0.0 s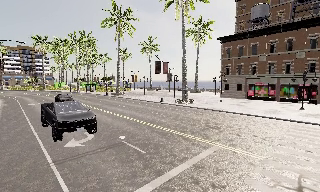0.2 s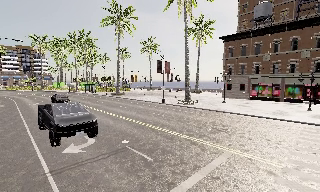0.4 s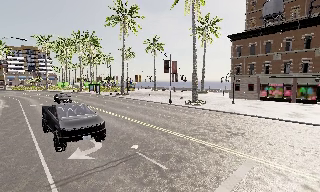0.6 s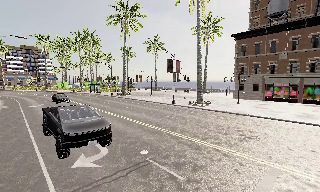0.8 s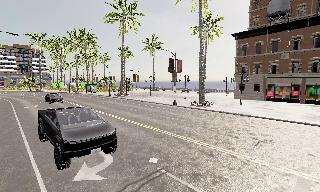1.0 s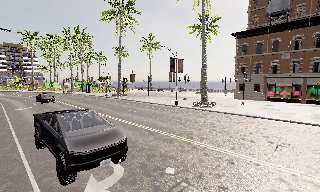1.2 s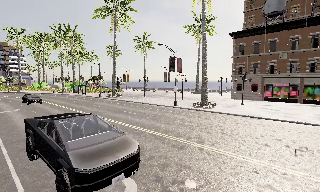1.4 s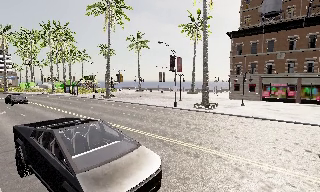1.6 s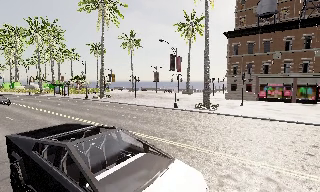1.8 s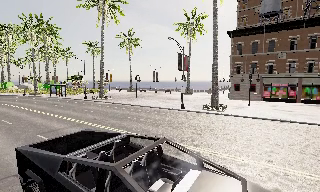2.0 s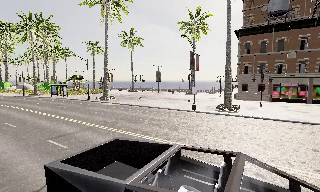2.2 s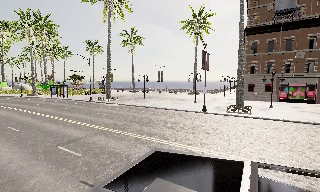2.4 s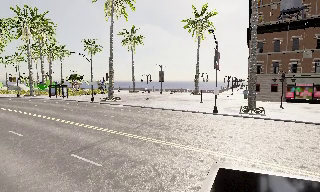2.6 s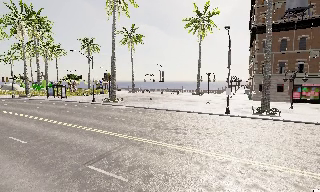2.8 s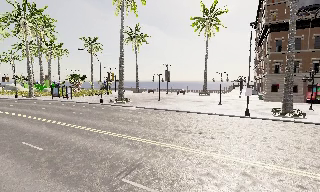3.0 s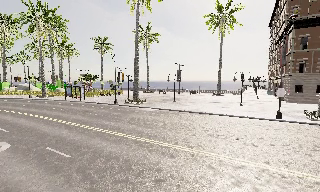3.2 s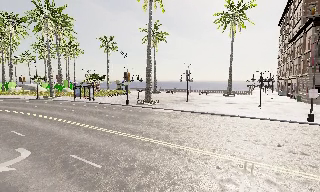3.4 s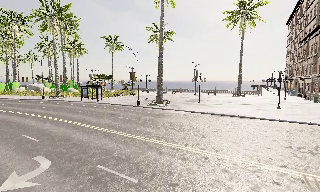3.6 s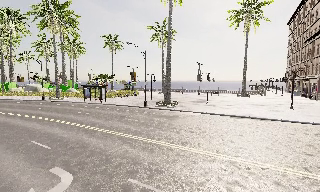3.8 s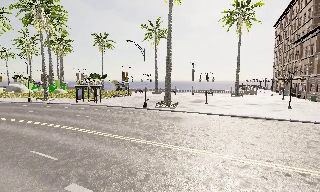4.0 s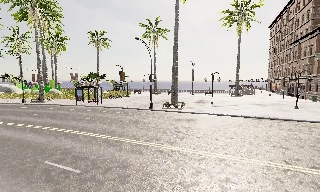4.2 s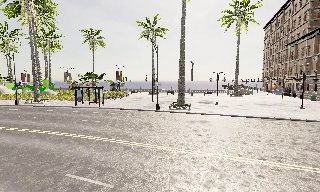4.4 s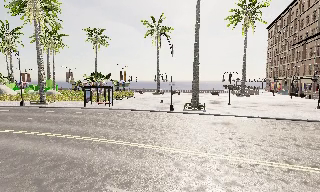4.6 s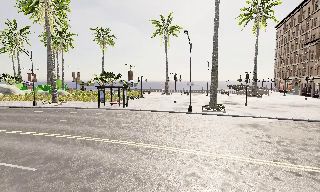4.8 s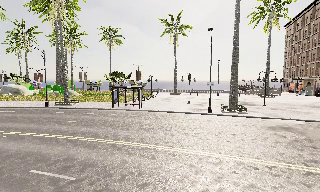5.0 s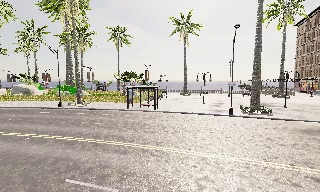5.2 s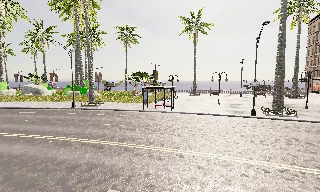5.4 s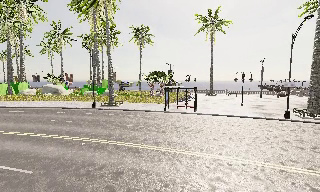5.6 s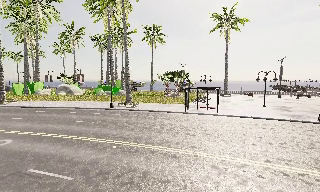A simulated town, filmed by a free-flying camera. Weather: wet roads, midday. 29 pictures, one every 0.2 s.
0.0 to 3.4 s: The camera pans to its right, which is clockwise from overhead, by about 15 degrees. It travels to its left and forward, about 25 m, so close, fixed things drift to the right. It gains speed.
3.4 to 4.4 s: The camera pans to its right, which is clockwise from overhead, by about 10 degrees. It travels to its left and forward, about 9 m, so close, fixed things drift to the right.
4.4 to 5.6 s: The camera travels to its left, about 10 m, so close, fixed things drift to the right.
The film runs backward here.
